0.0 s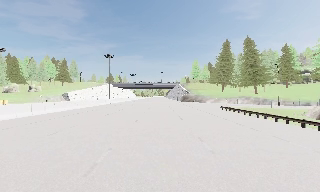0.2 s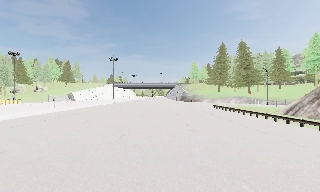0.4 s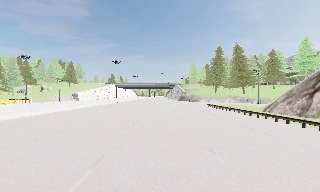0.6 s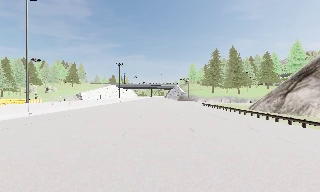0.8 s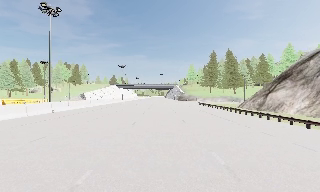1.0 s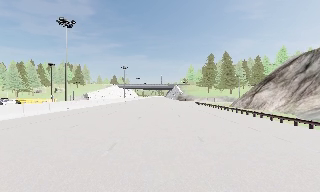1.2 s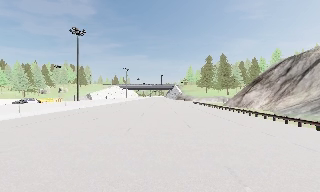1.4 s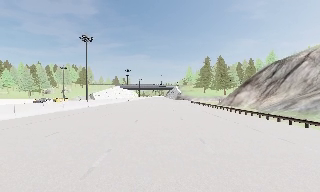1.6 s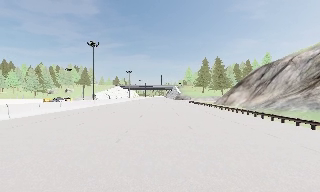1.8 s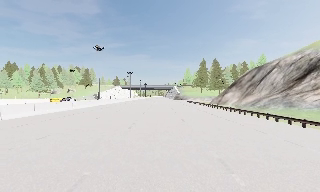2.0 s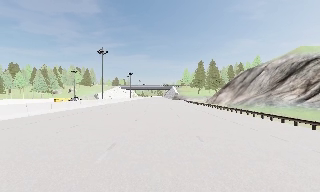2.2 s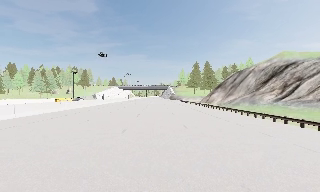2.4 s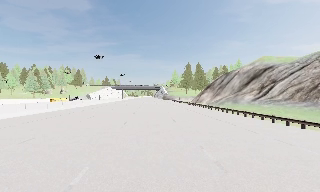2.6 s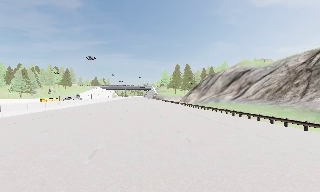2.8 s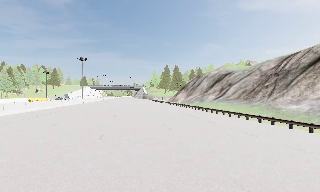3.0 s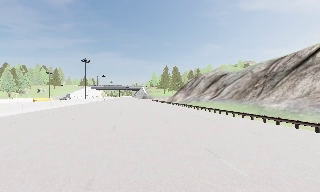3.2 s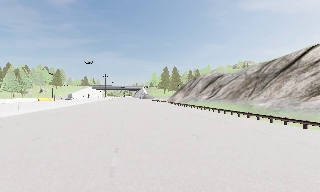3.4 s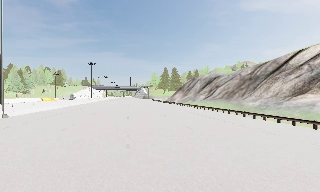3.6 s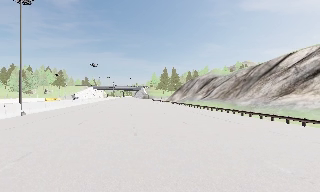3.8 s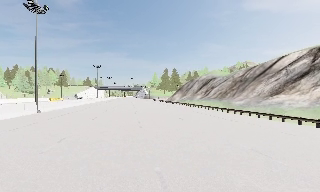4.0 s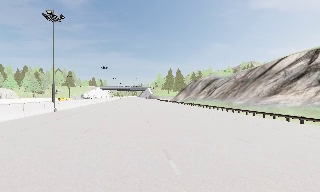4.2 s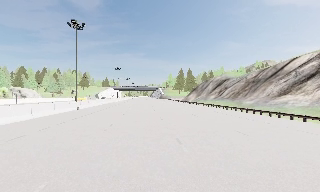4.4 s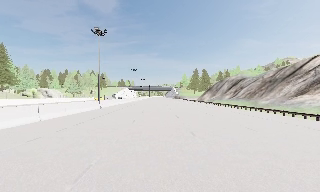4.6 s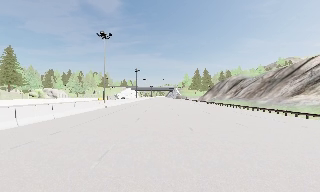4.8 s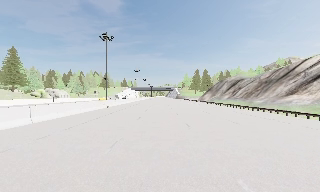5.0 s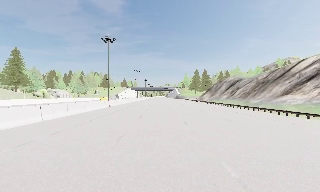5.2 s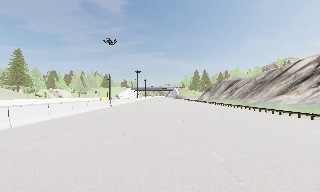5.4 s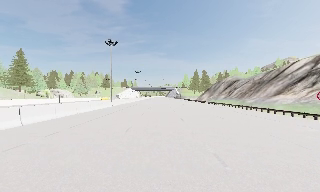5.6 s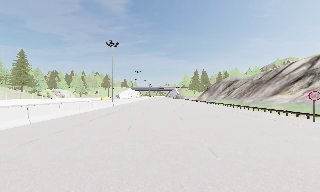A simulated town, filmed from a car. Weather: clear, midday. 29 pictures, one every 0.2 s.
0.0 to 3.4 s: The camera swings to its right by about 10 degrees, and the scene slides to the left. It travels backward, about 45 m, so what stands in front gets smaller.
3.4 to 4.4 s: The camera pans to its left, which is counterclockwise from overhead, by about 10 degrees. It travels backward, about 8 m, so what stands in front gets smaller.
4.4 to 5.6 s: The camera travels backward, about 5 m, so what stands in front gets smaller. It loses speed.
The film runs backward here.
